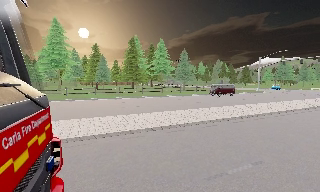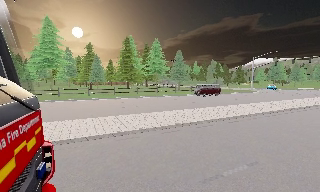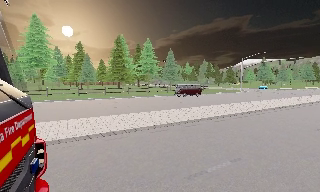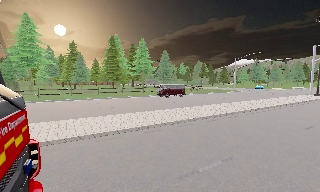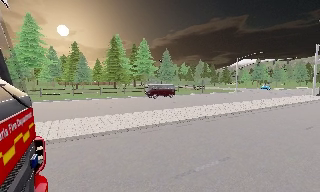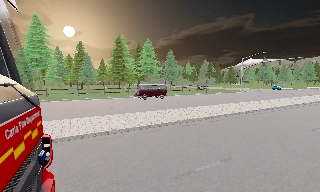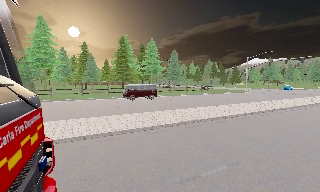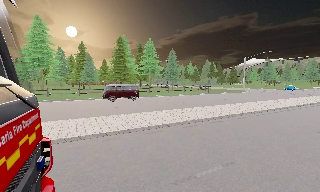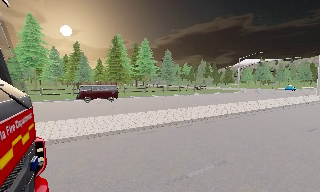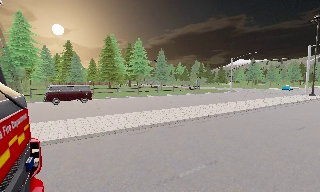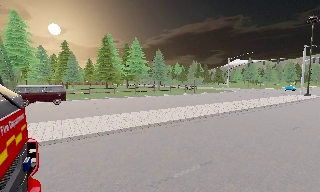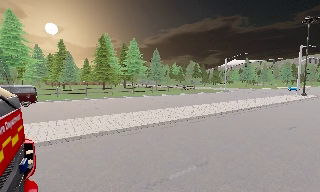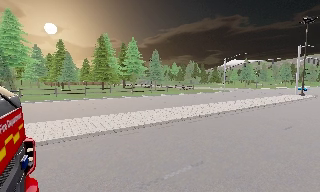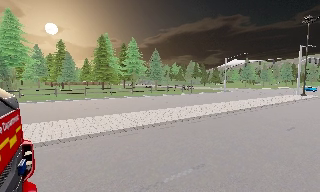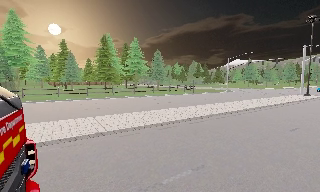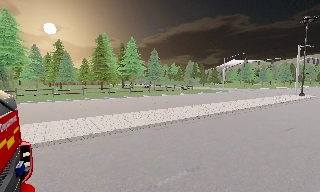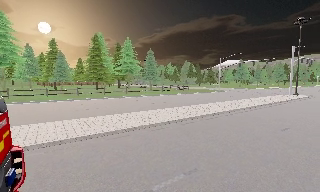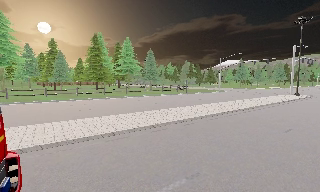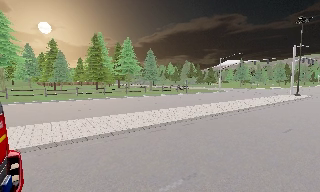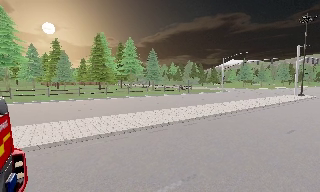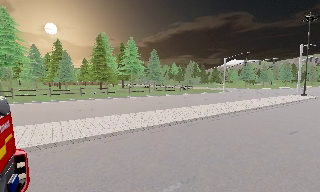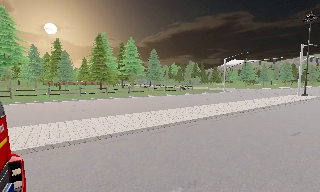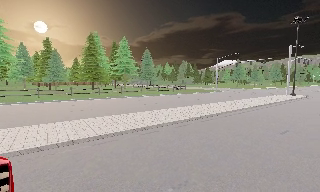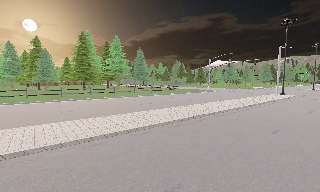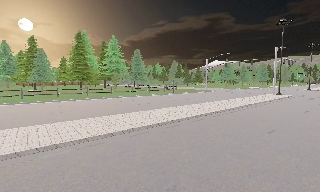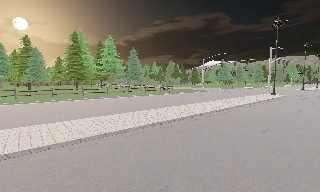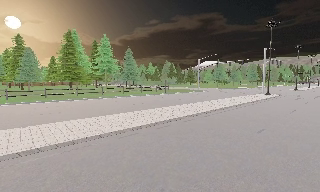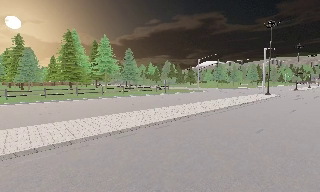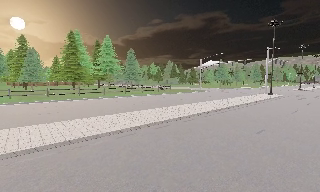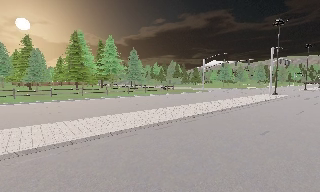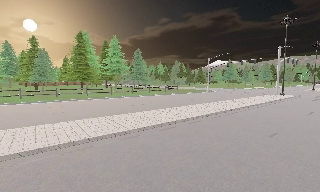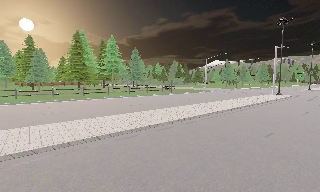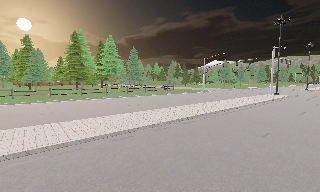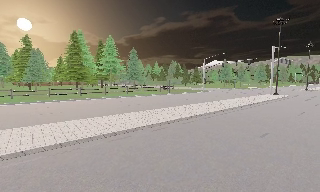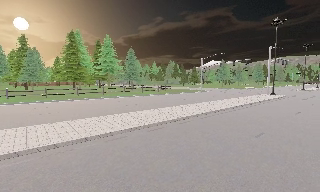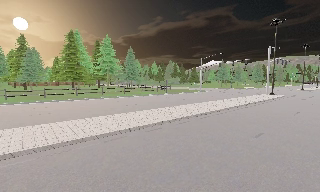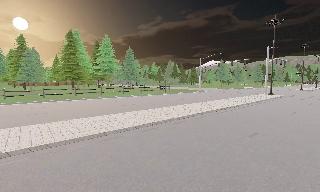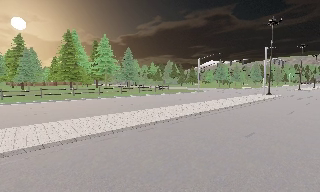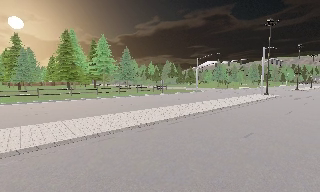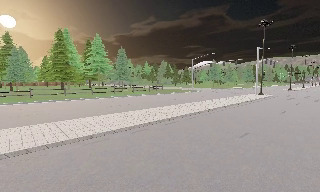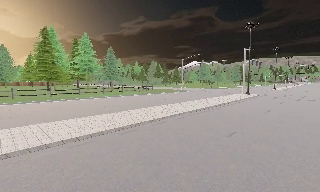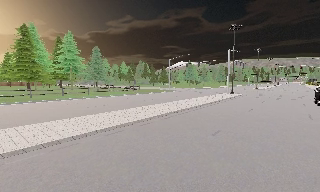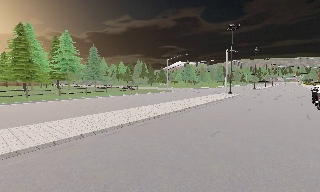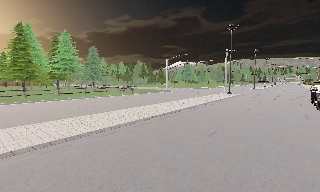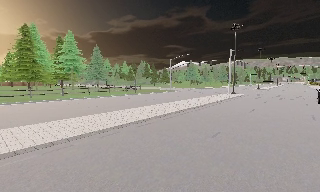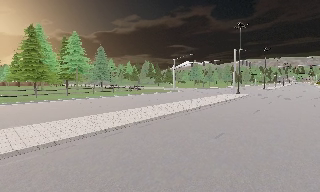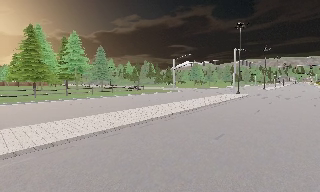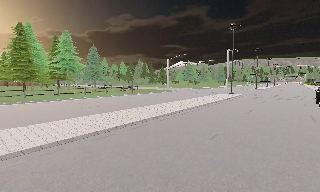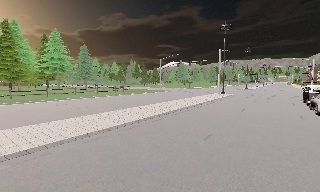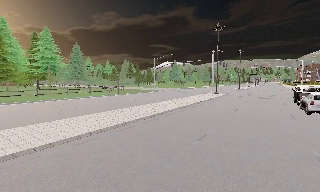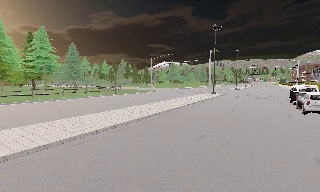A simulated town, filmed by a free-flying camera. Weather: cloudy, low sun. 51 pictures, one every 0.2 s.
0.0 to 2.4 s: The camera travels to its right, about 1 m, so close, fixed things drift to the left.
2.4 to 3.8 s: The camera travels forward, about 0.5 m, so what stands in front looms larger.
3.8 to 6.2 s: The camera travels forward and to its right, about 1 m, so what stands in front looms larger.
6.2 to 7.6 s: The camera travels to its right, about 0.5 m, so close, fixed things drift to the left.
7.6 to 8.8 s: The camera shifts only a little, or ends up much as it began.
8.8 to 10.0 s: The camera travels forward, about 0.5 m, so what stands in front looms larger.
The film runs forward here.
